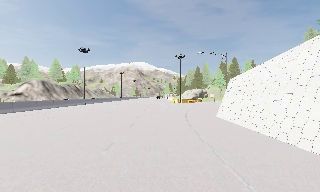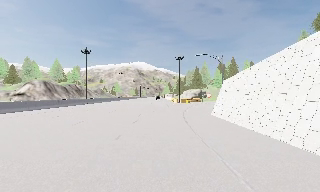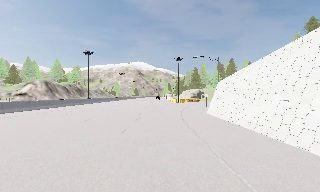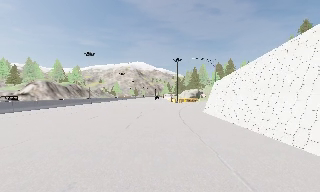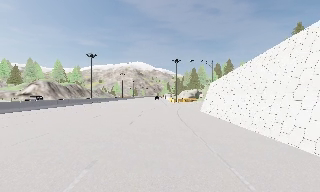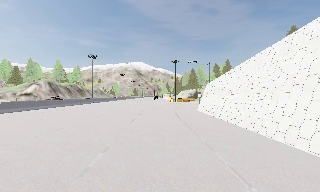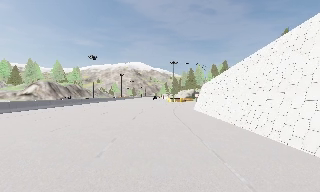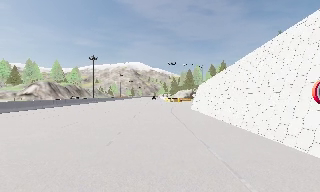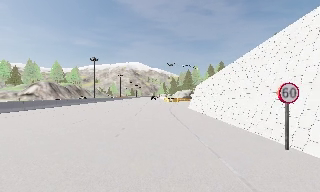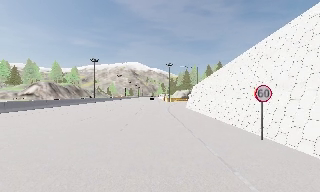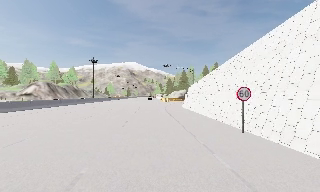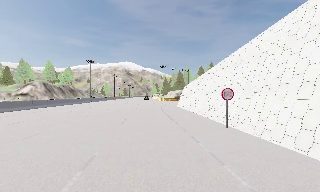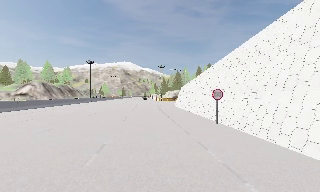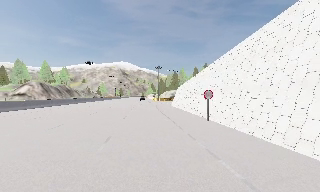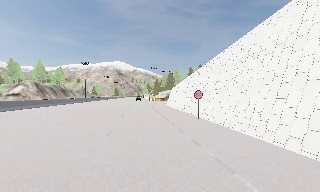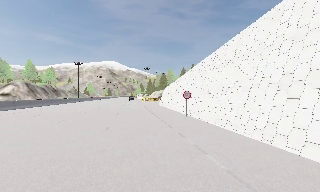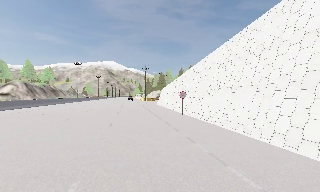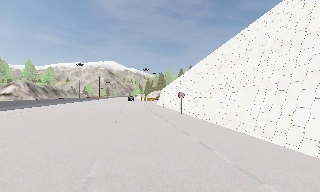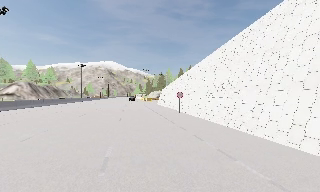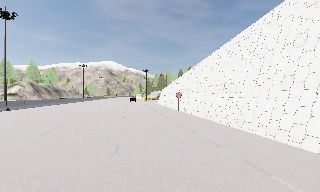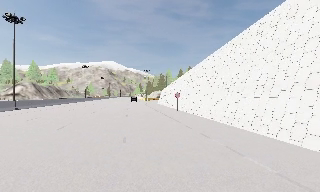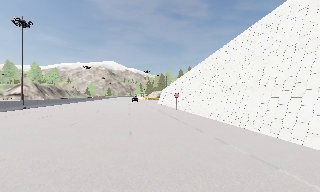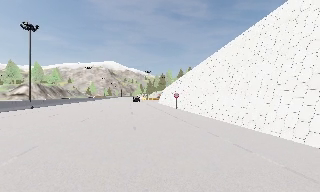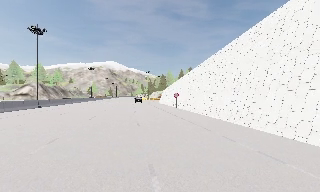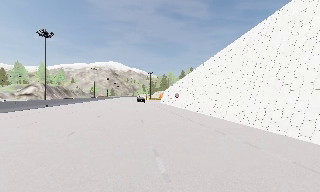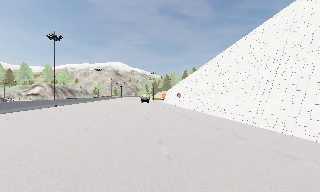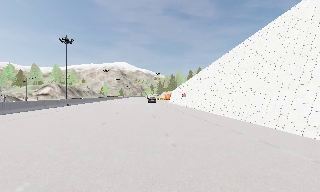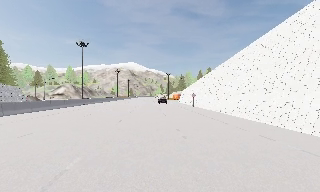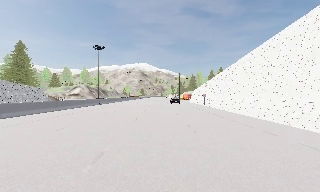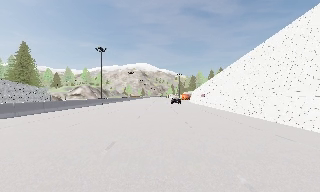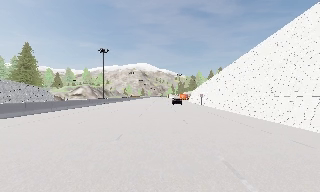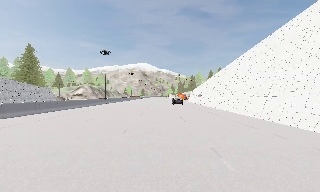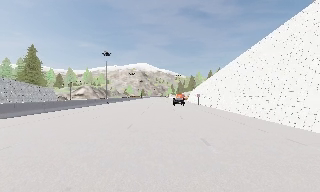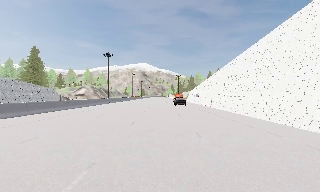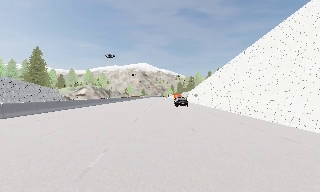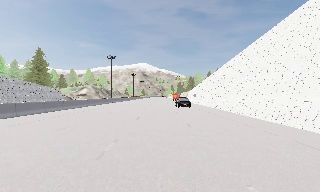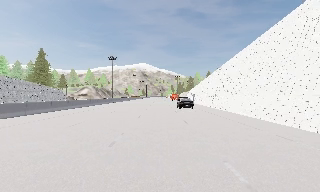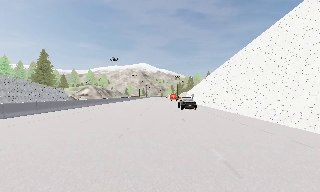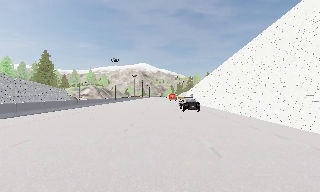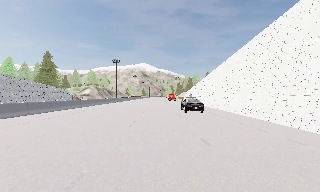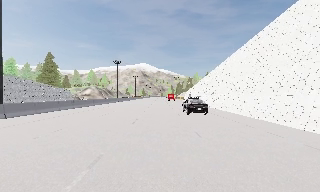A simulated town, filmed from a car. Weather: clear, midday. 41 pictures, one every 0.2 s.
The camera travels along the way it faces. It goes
backward.
0.0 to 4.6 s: The camera pans to its right, which is clockwise from overhead, by about 10 degrees. It travels backward, about 25 m, so what stands in front gets smaller.
4.6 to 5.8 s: The camera swings to its left by about 10 degrees, and the scene slides to the right. It travels backward, about 7 m, so what stands in front gets smaller.
5.8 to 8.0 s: The camera travels backward, about 13 m, so what stands in front gets smaller.
The film runs backward here.
